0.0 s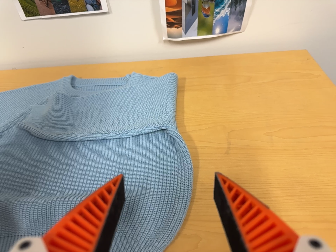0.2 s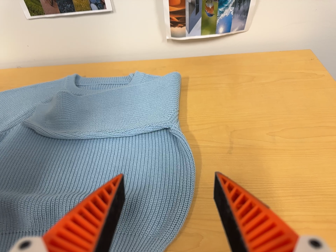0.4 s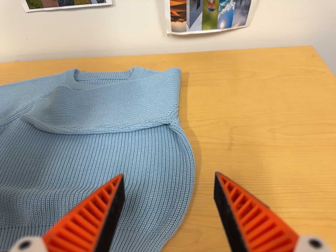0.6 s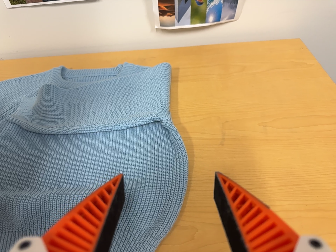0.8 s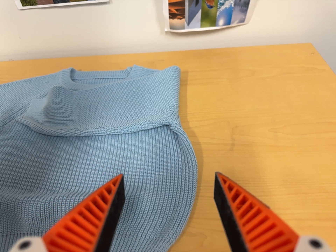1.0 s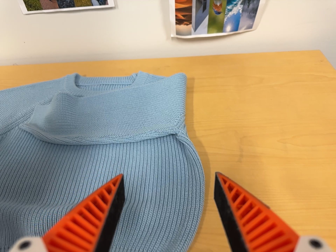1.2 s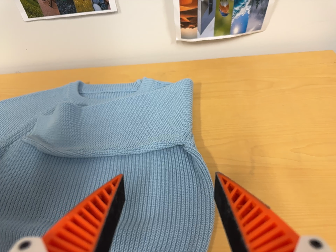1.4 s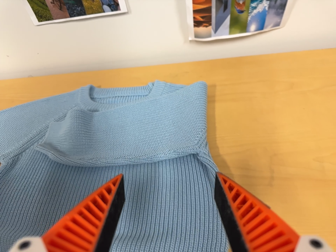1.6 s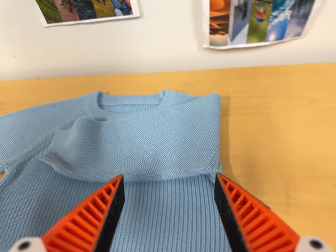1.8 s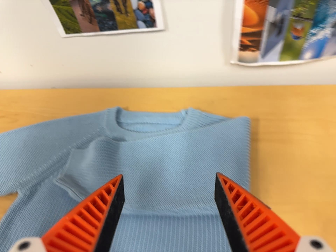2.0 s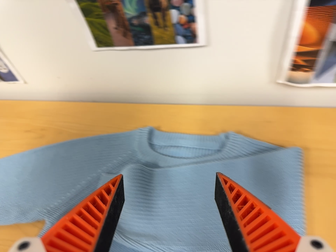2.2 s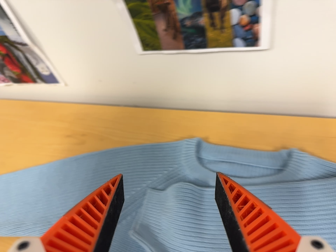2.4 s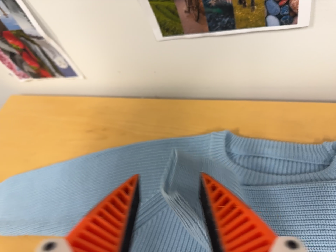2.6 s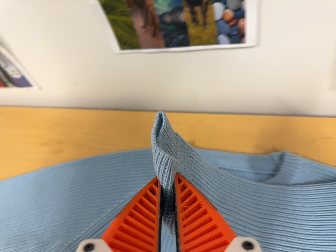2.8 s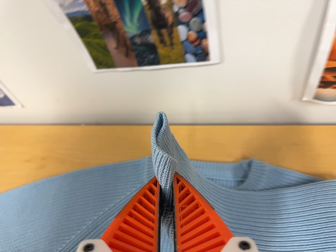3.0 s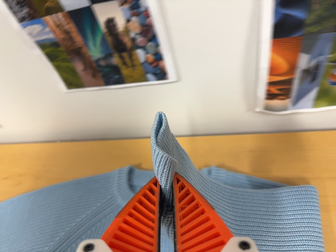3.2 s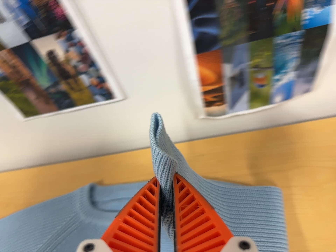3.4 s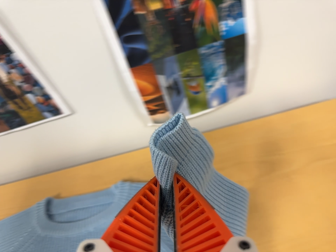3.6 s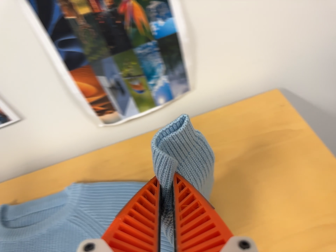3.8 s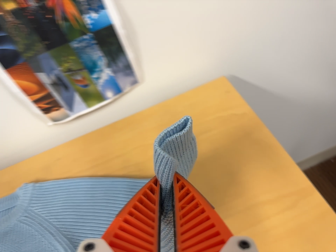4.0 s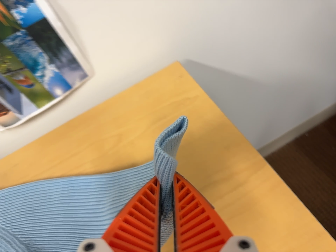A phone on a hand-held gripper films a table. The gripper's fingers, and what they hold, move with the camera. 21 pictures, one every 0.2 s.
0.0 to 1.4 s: The camera travels toward the top of its view and forward, about 8 cm.
1.4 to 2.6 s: The camera swings to its left by about 10 degrees, and the scene slides to the right. It travels toward the top of its view, forward and to its left, about 26 cm, so close, fixed things drift downward.
2.6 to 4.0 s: The camera swings to its right by about 20 degrees, and the scene slides to the left. It travels to its right, about 40 cm, so close, fixed things drift to the left. Its aim tips toward the top of its view by about 10 degrees, and the scene shifts downward. It rolls about its line of sight by about 30 degrees, and the scene rotates counterclockwise.
The film runs backward here.
